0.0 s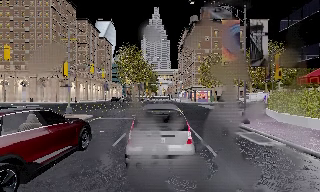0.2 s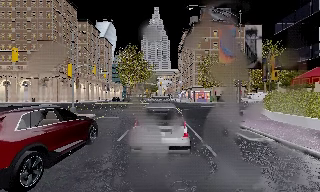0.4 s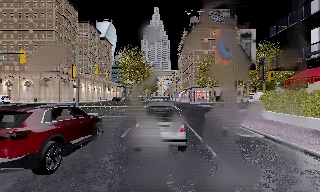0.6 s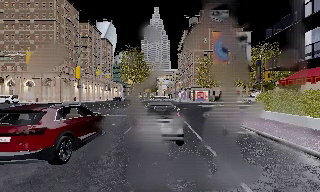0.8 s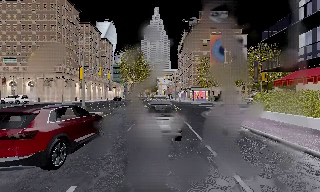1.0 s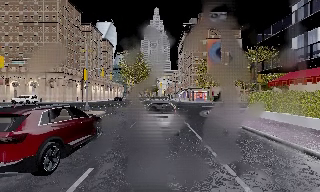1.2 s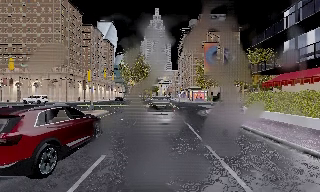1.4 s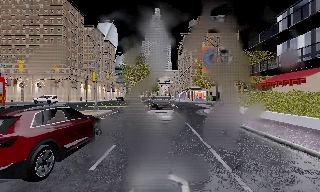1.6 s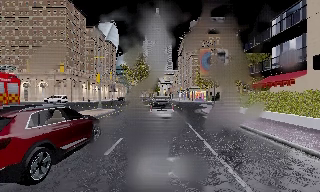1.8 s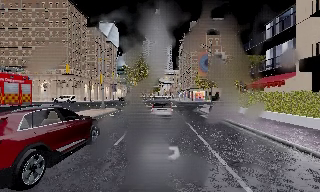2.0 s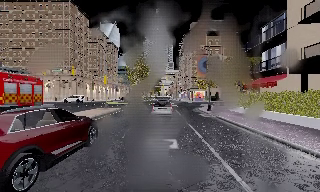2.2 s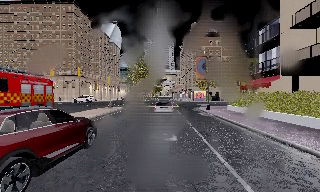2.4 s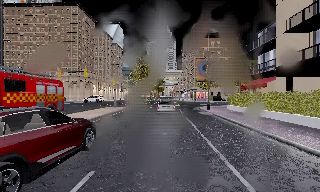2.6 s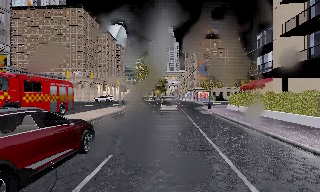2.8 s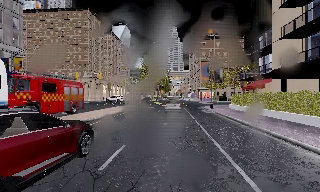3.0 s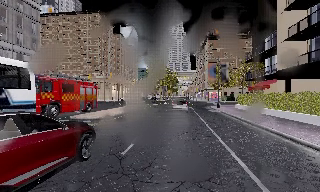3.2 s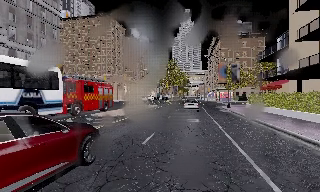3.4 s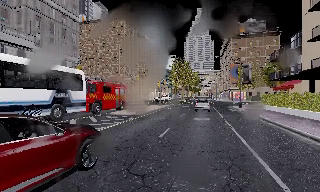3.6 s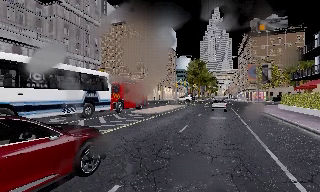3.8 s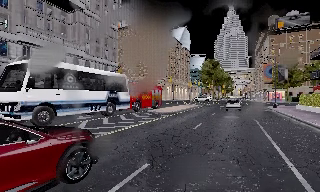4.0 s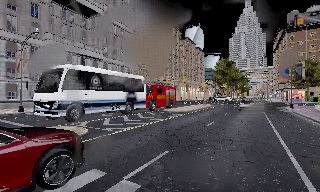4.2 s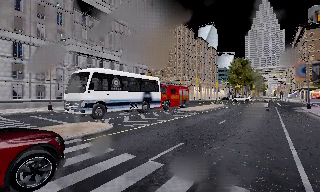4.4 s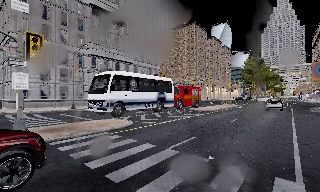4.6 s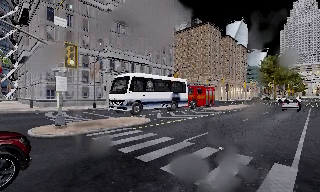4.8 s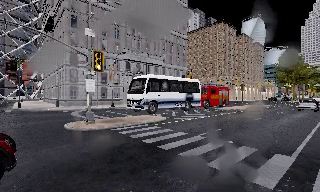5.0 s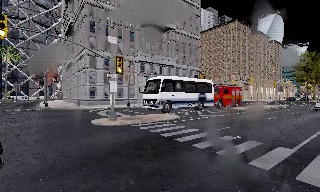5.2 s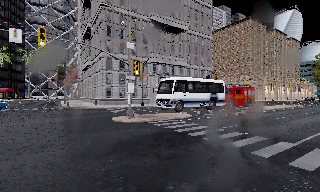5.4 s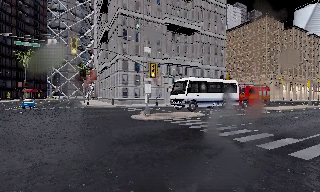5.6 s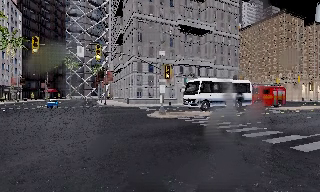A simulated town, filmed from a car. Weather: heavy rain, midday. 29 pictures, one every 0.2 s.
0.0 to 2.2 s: The camera travels backward, about 9 m, so what stands in front gets smaller. It gains speed.
2.2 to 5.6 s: The camera pans to its left, which is counterclockwise from overhead, by about 65 degrees. It travels backward, about 18 m.
The film runs backward here.
